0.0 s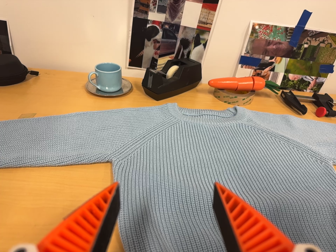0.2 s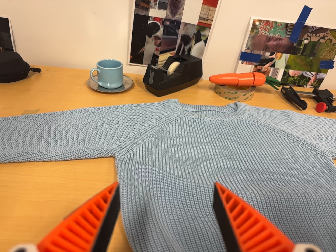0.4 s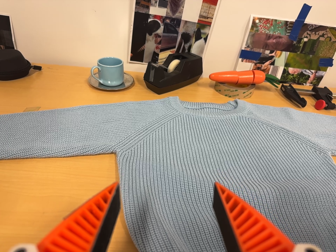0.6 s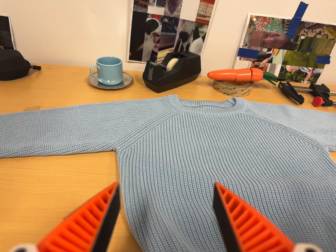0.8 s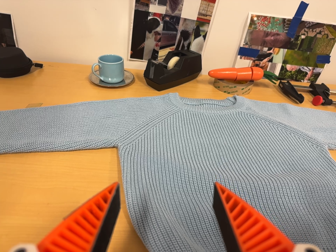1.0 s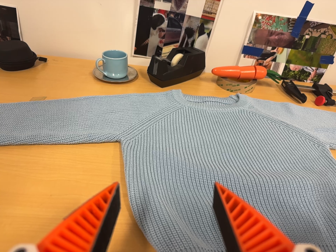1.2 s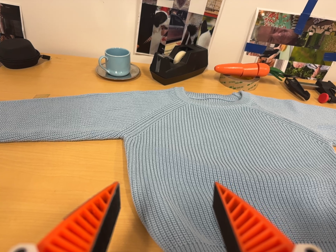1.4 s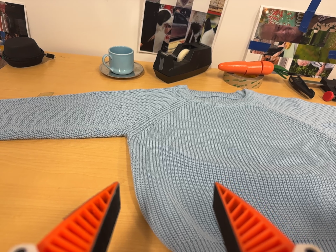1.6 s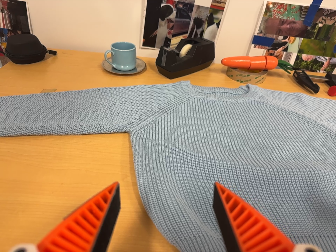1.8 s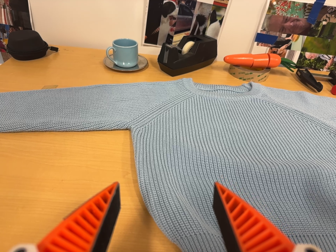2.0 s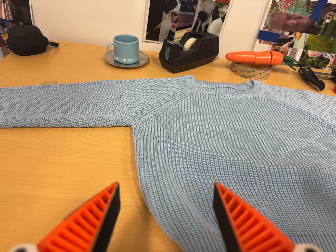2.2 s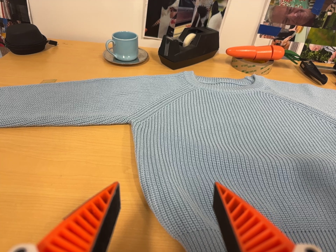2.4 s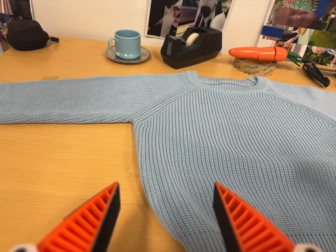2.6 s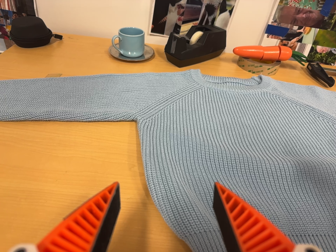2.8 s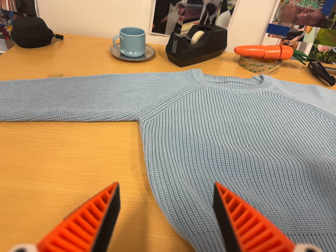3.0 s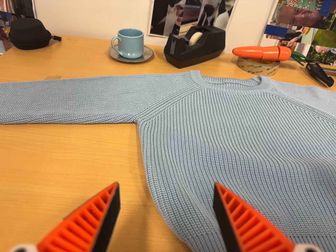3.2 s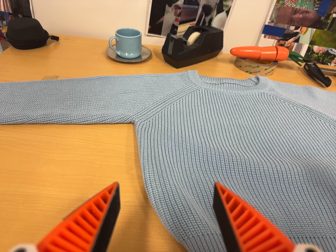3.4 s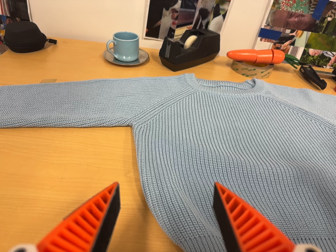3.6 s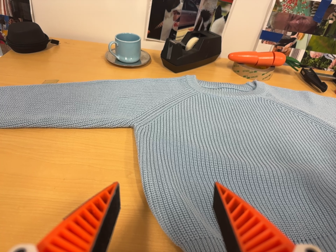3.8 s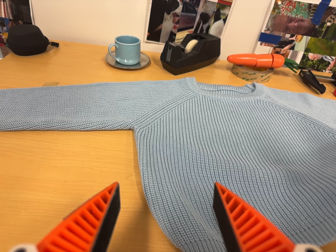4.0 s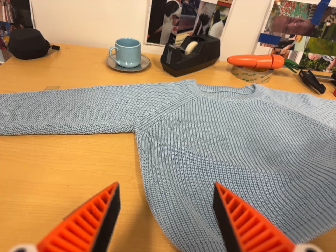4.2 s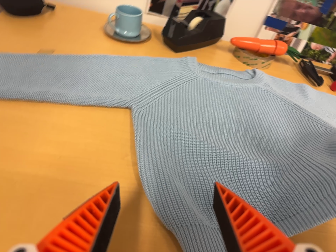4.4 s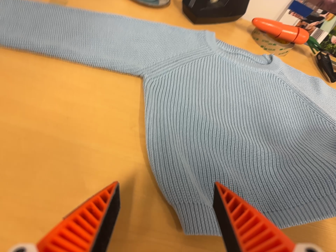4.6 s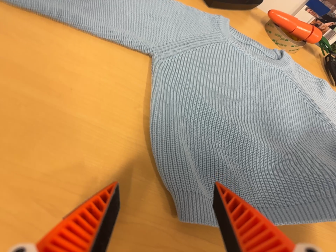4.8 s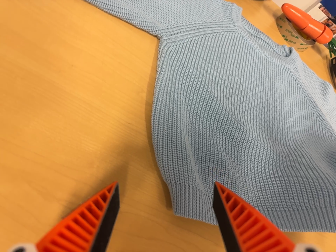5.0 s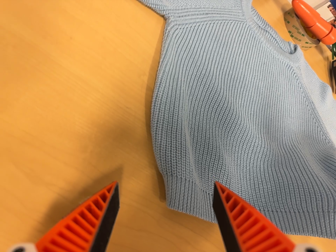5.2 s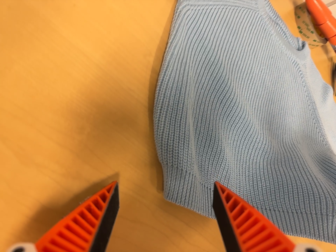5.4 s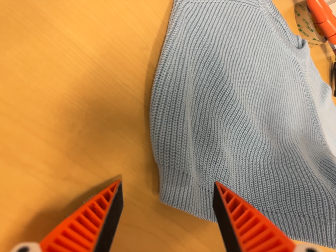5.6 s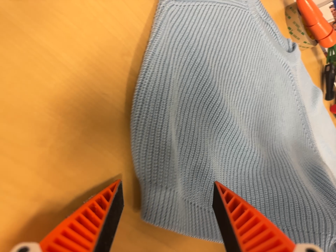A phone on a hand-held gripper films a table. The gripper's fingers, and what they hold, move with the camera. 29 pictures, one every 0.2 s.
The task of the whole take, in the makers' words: fold up.
0.0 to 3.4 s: The camera shifts only a little, or ends up much as it began.
3.4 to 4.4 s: The camera's aim tips toward the bottom of its view by about 15 degrees, and the scene shifts upward. It rolls about its line of sight by about 15 degrees, and the scene rotates clockwise.
4.4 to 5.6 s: The camera pans to its right by about 10 degrees. It travels forward and to its left, about 10 cm, so what stands in front looms larger. Its aim tips toward the bottom of its view by about 15 degrees, and the scene shifts upward. It rolls about its line of sight by about 25 degrees, and the scene rotates clockwise.
The film runs forward here.
